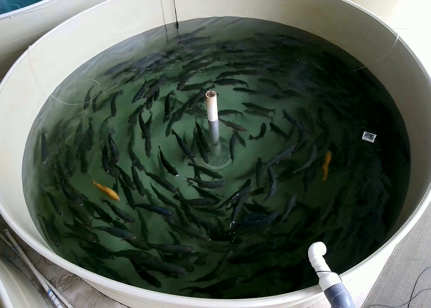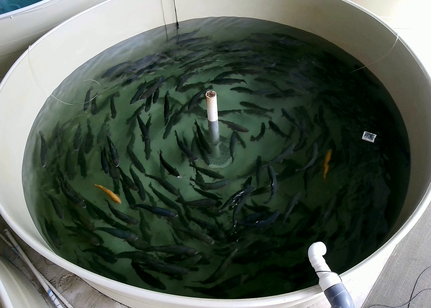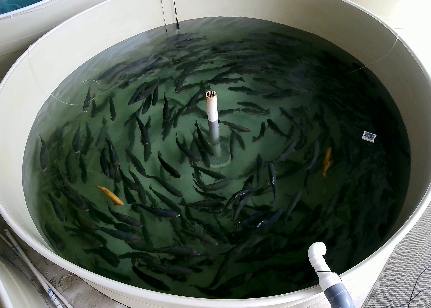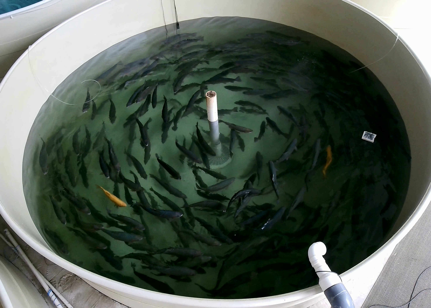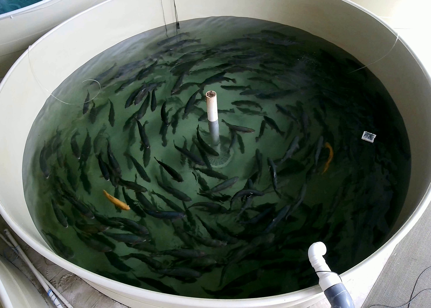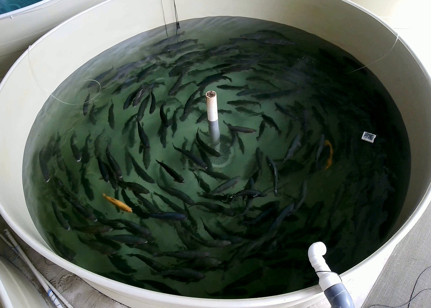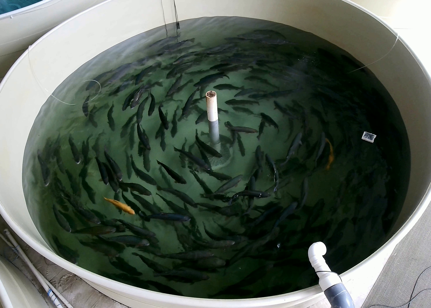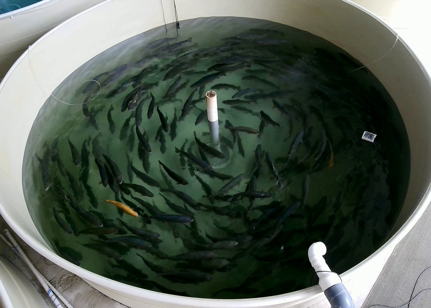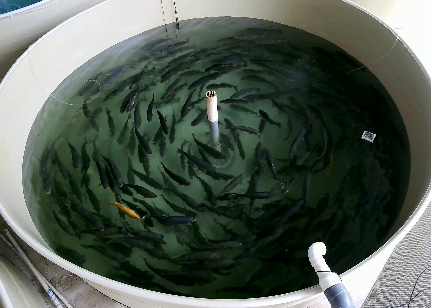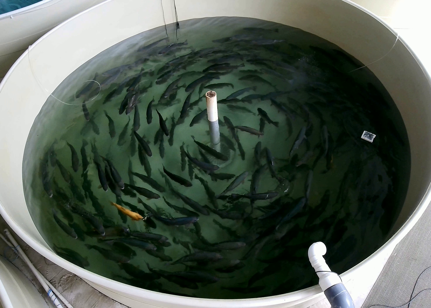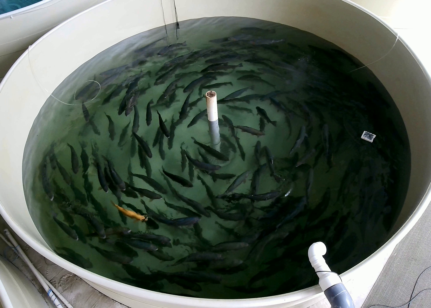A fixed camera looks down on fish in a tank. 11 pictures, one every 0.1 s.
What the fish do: Normal cruising.
